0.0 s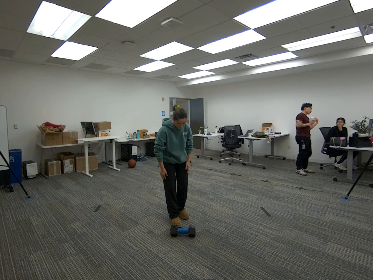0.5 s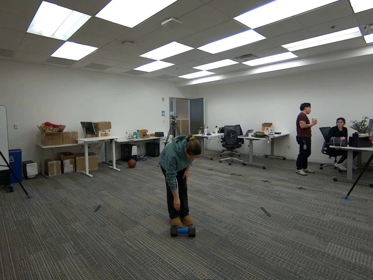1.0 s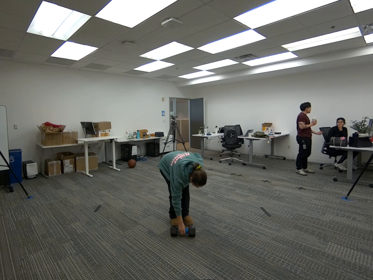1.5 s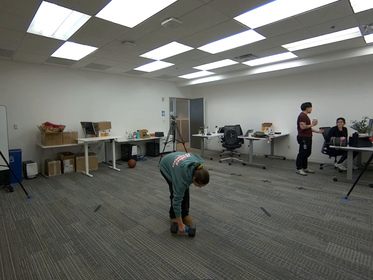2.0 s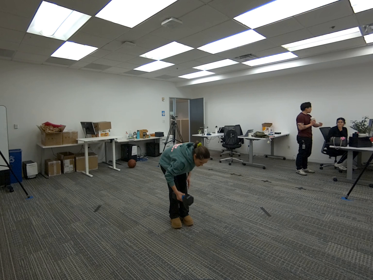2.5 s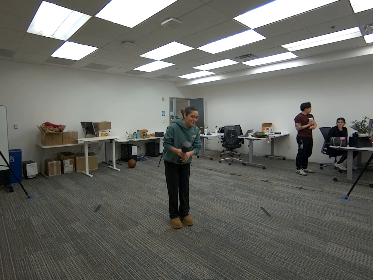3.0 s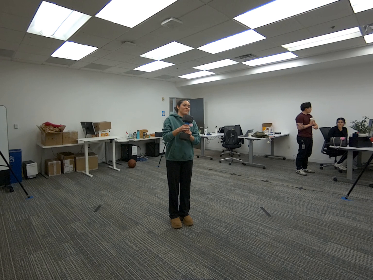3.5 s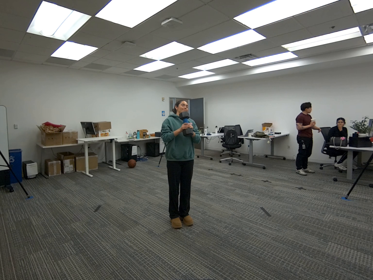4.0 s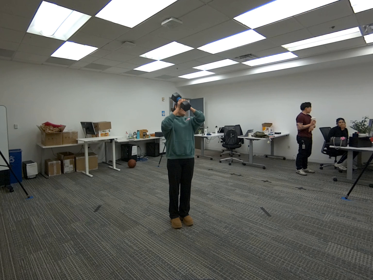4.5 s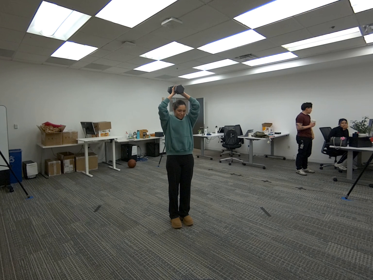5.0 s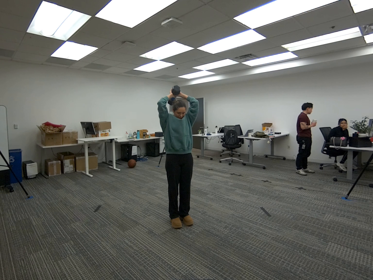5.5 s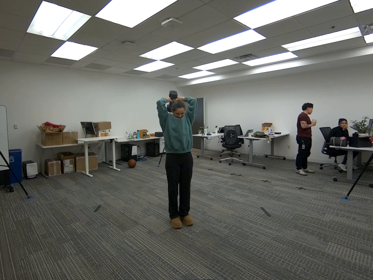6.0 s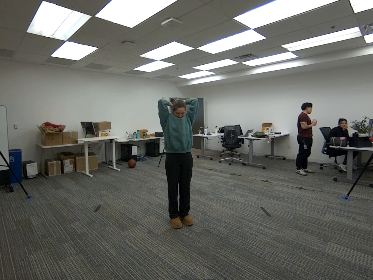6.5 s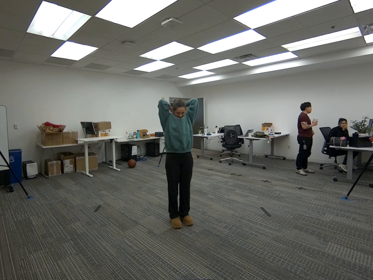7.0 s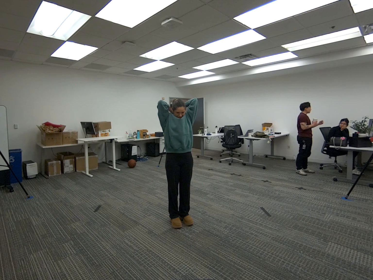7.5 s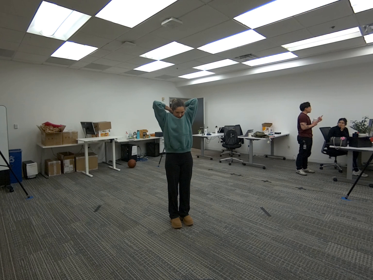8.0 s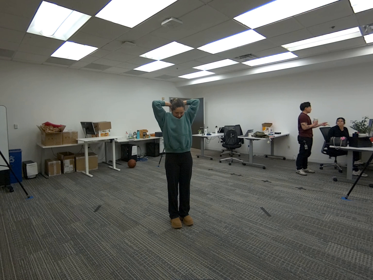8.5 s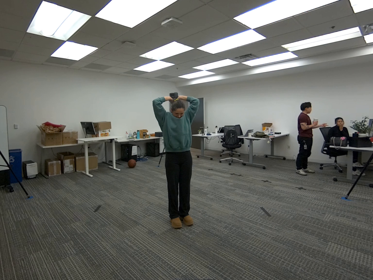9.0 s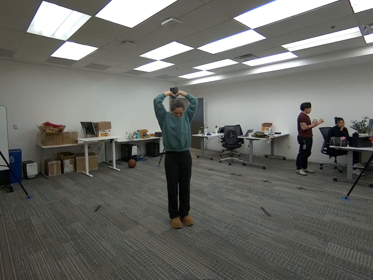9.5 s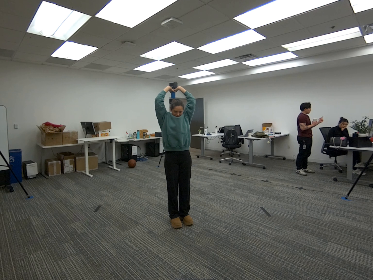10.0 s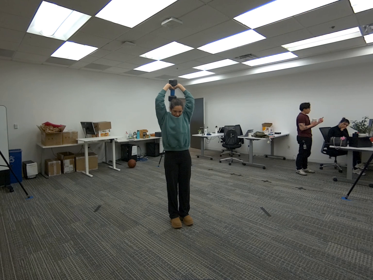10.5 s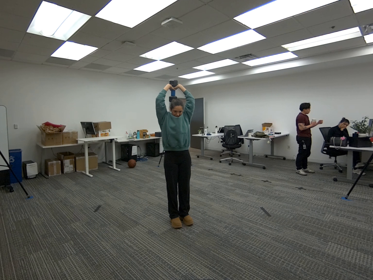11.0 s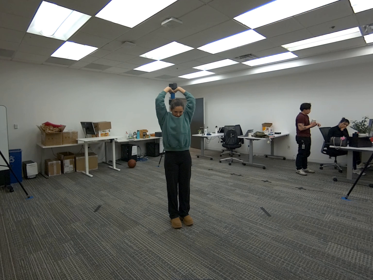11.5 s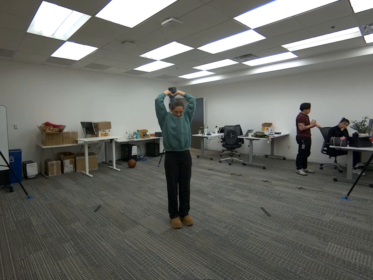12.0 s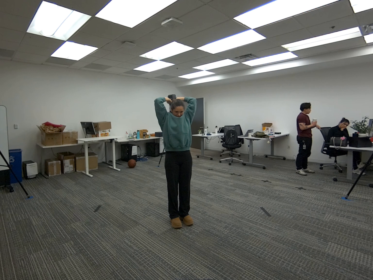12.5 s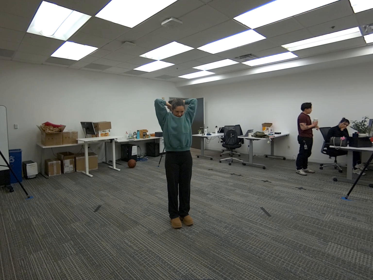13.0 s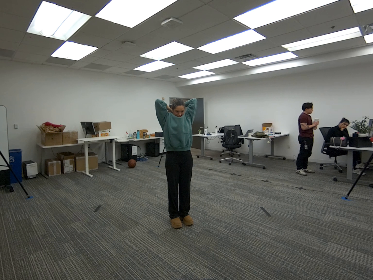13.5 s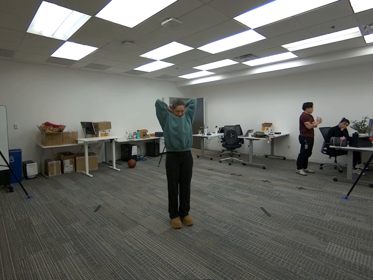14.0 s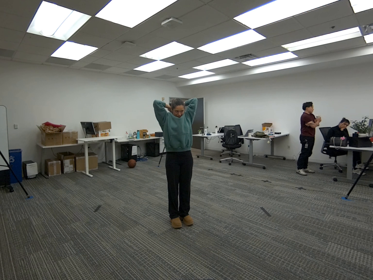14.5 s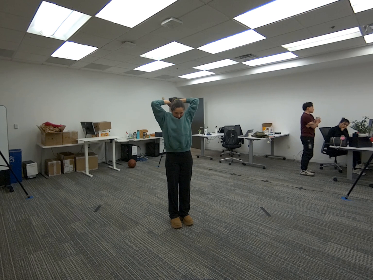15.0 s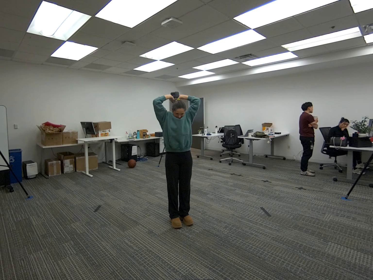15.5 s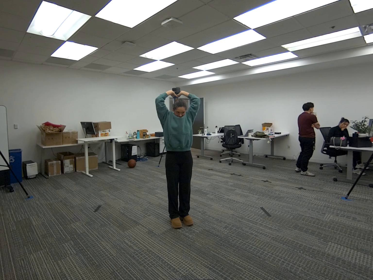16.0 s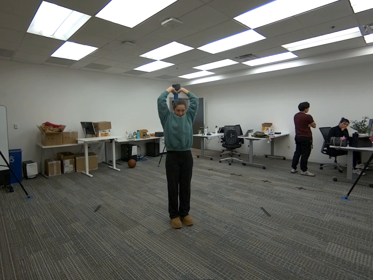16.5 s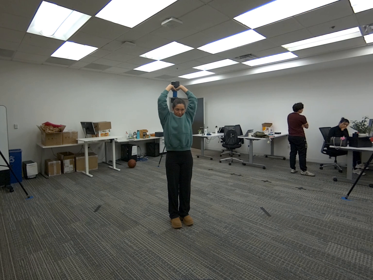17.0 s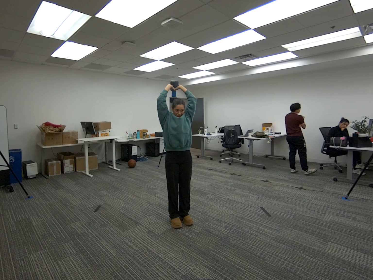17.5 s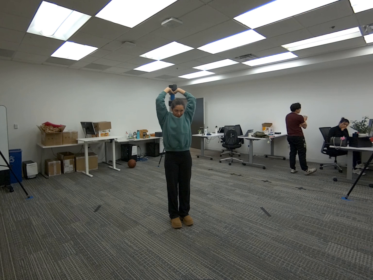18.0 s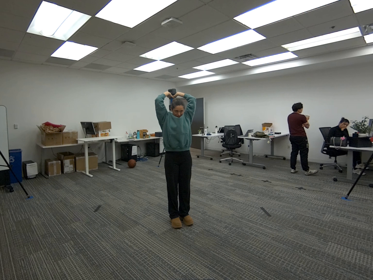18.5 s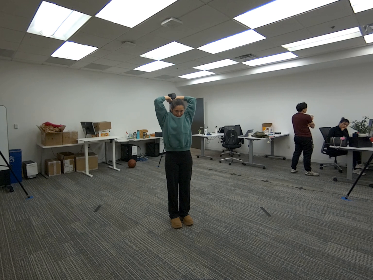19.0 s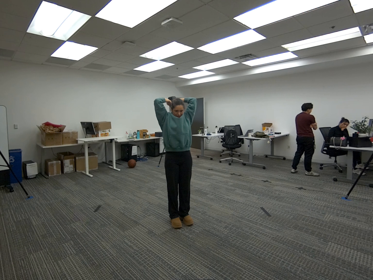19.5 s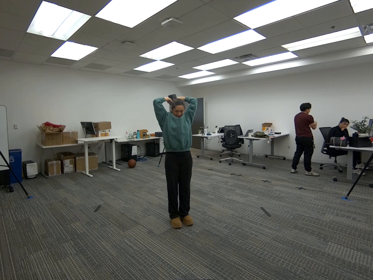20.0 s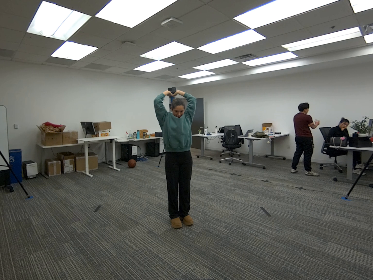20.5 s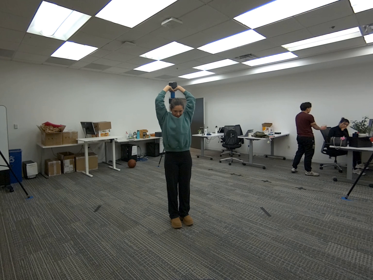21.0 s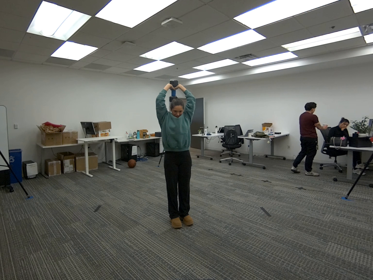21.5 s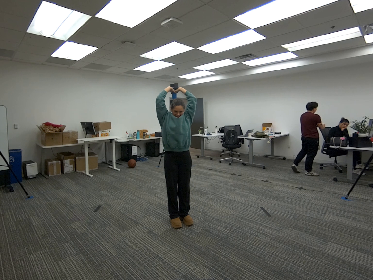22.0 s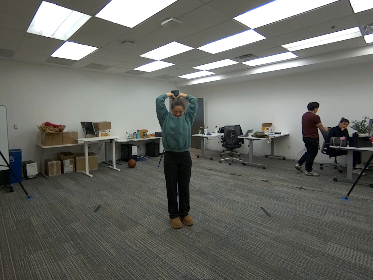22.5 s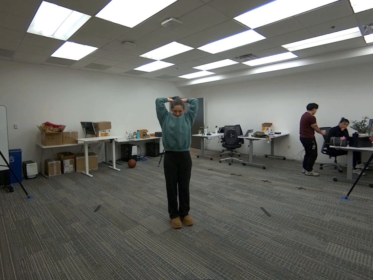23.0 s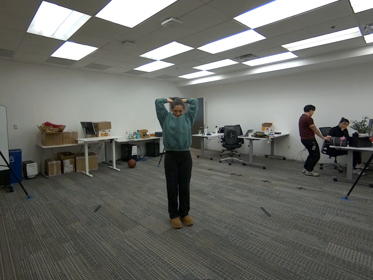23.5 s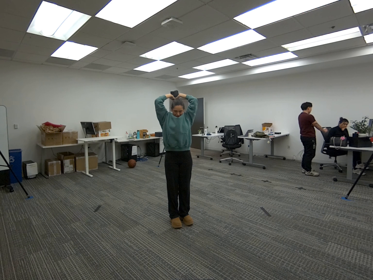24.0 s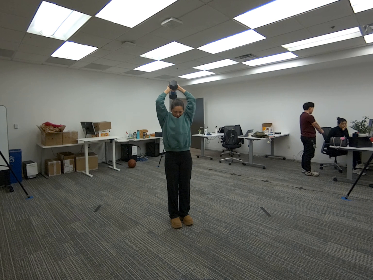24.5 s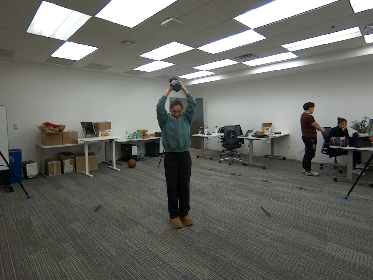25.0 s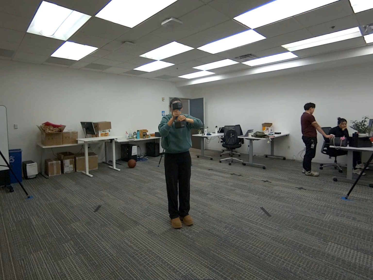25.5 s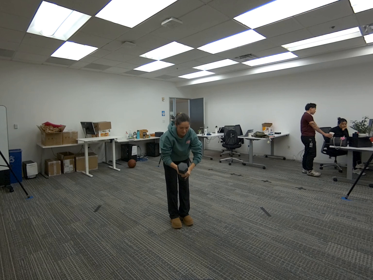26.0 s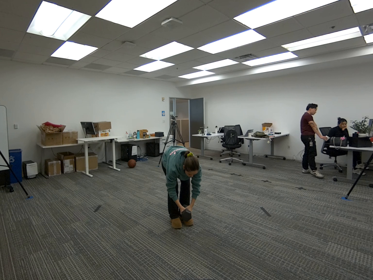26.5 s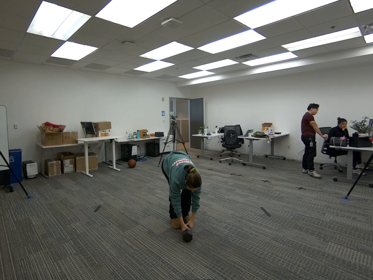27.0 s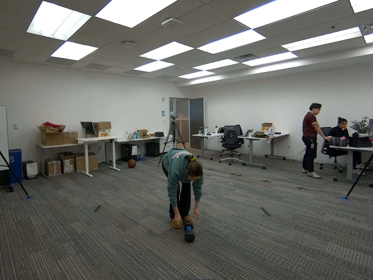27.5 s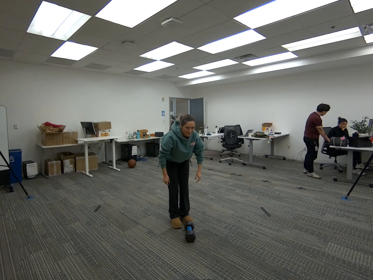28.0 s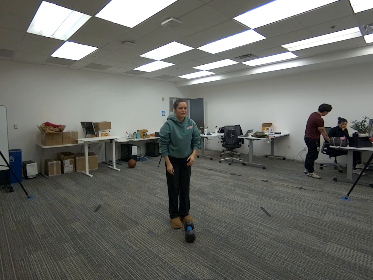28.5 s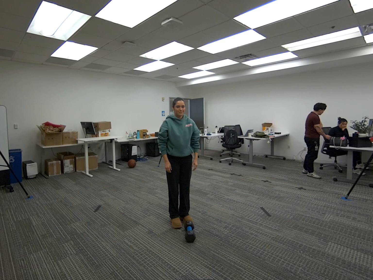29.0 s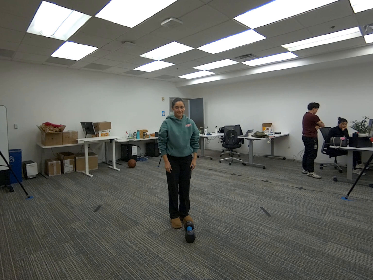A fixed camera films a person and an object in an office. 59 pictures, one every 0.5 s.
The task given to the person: Pick up the dumbbell with both hands and lift it overhead, elbows close to your head. Lower it behind your head, then extend elbows to raise it back up. Repeat until finished, then place the dumbbell on the ground.
